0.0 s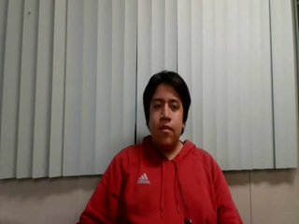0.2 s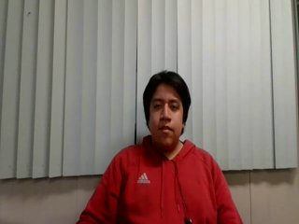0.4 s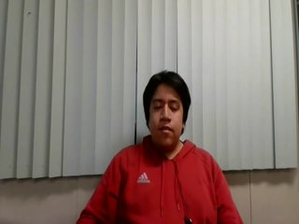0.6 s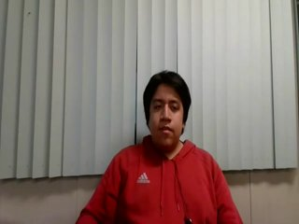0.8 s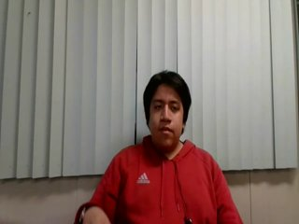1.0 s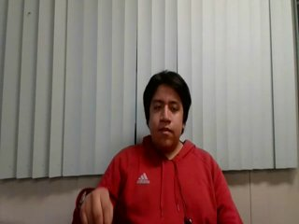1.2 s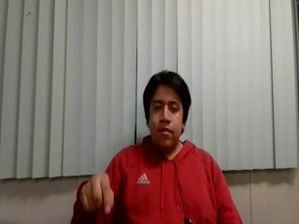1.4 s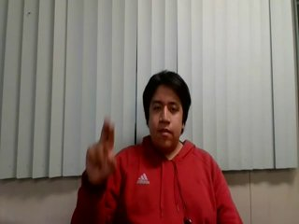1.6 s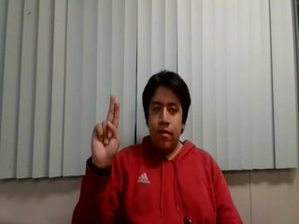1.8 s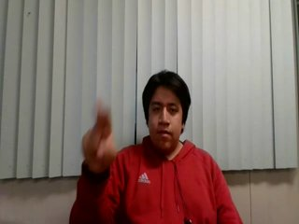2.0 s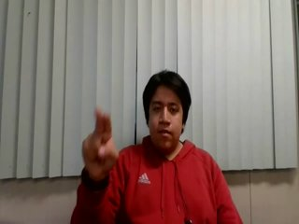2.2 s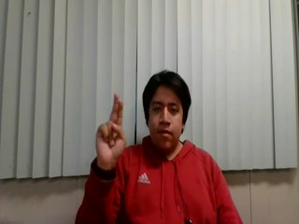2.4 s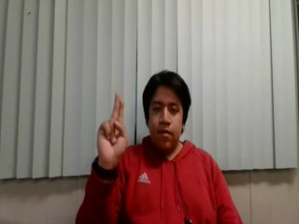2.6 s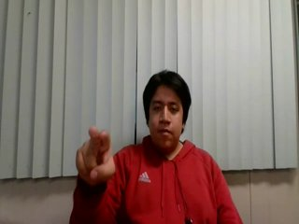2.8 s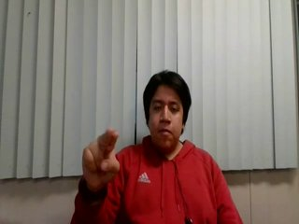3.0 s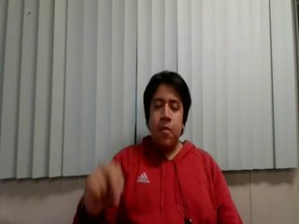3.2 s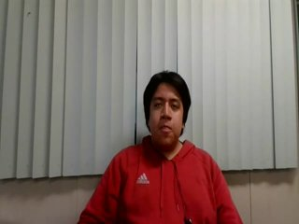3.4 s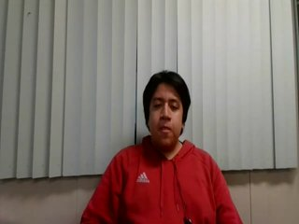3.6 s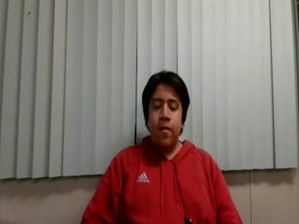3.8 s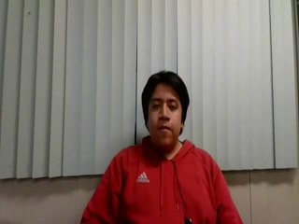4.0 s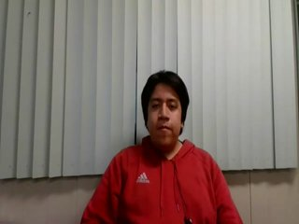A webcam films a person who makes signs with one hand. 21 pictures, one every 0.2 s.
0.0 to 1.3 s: Non-gesture.
1.4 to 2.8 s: Double click with two fingers.
2.9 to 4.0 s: Non-gesture.
